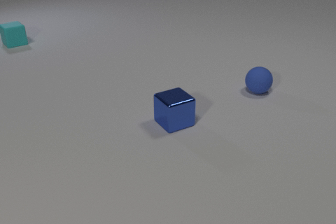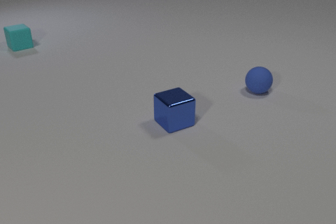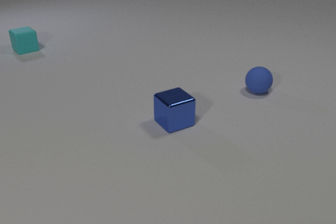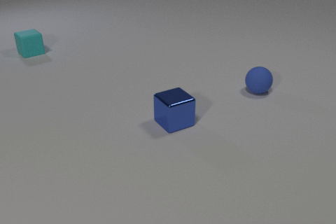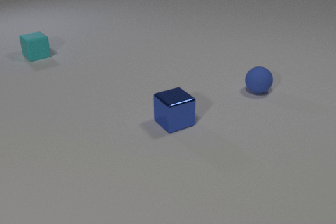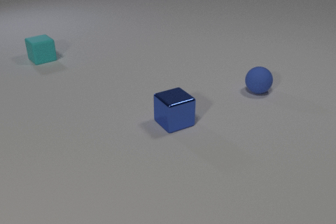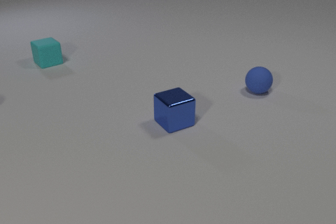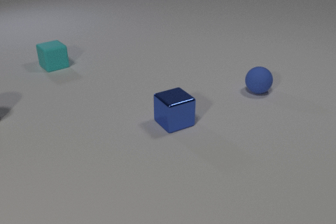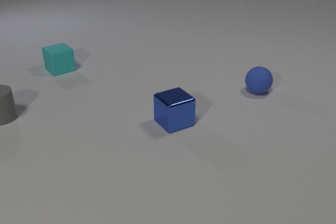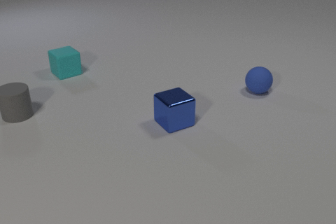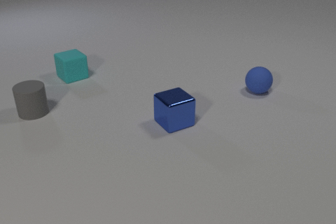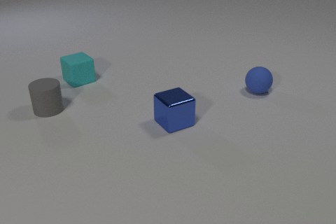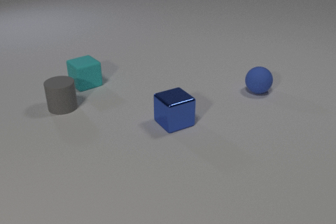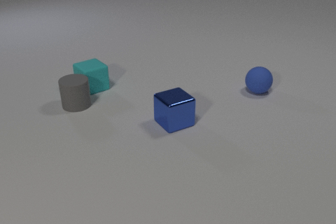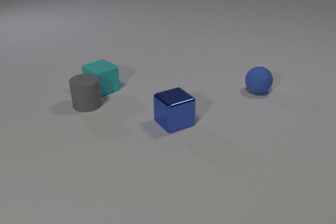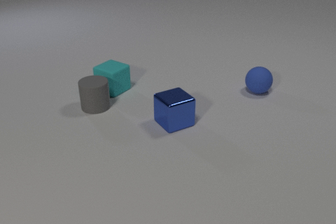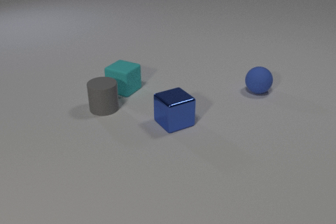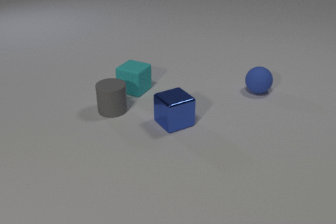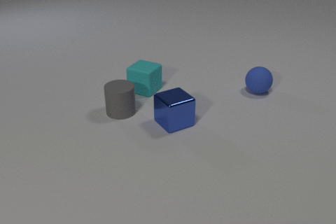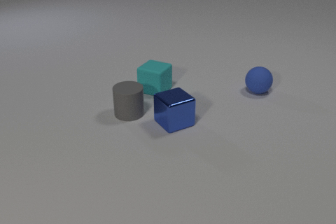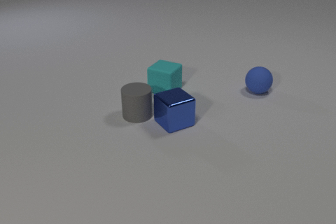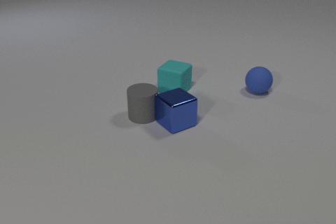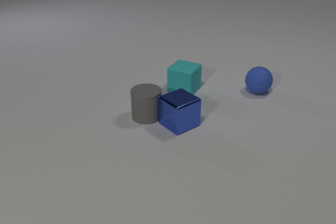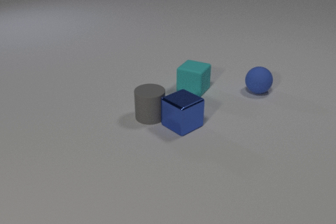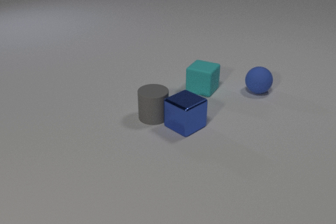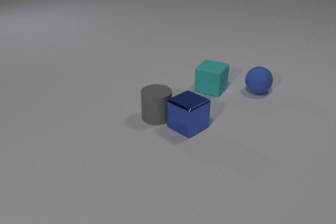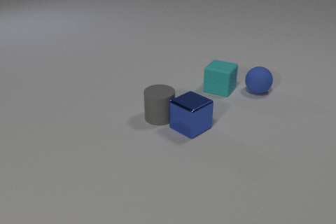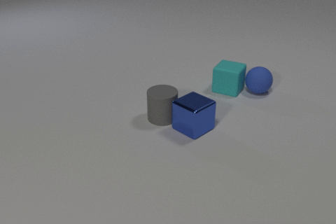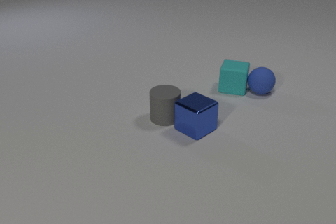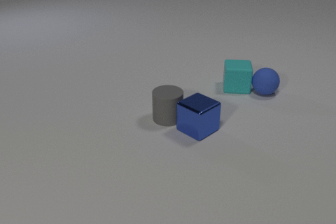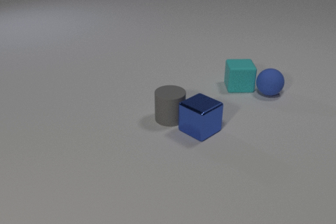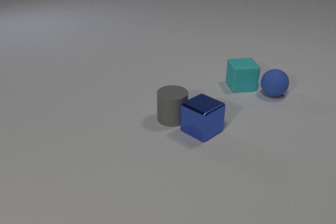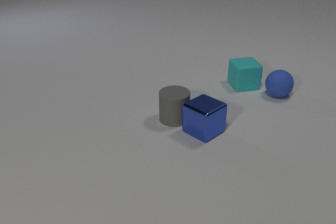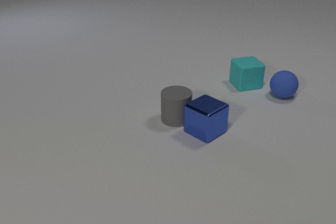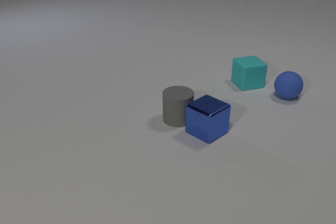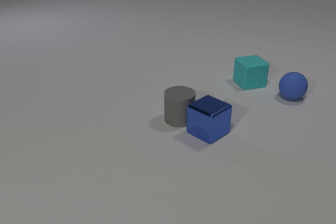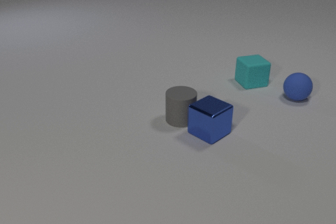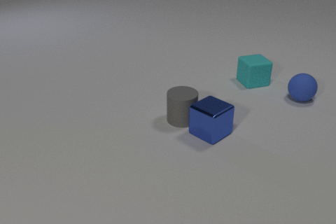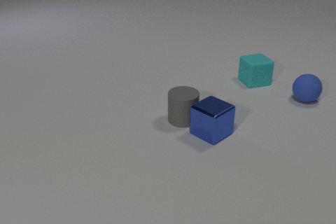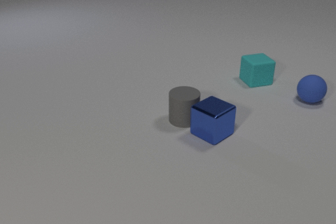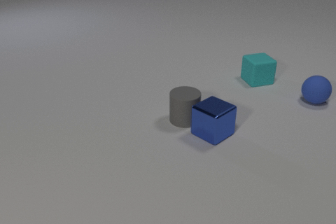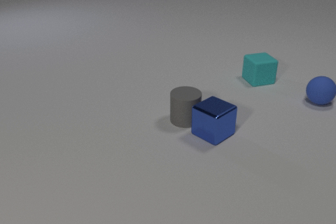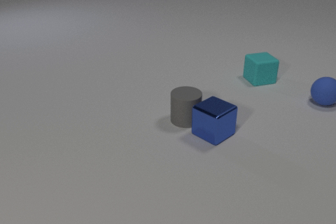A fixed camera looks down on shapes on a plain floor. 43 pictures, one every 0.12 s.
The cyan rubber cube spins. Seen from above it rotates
counterclockwise.
The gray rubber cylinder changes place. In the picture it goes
to the right.
0.00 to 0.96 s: The gray rubber cylinder comes in at the left edge, slides to the right. The cyan rubber cube slides toward the camera and to the right.
0.96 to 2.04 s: The gray rubber cylinder slides to the right. The cyan rubber cube slides to the right and toward the camera, spins so that its near face slides to the right, counterclockwise seen from above. The gray rubber cylinder and the cyan rubber cube collide.
2.04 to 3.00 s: The gray rubber cylinder slides to the right and toward the camera. The cyan rubber cube slides to the right. The blue metal cube slides to the right and toward the camera. The gray rubber cylinder and the blue metal cube collide.
3.00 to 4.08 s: The gray rubber cylinder slides to the right. The cyan rubber cube slides to the right and away from the camera, spins counterclockwise seen from above by about 45 degrees, its near face sliding to the right. The blue metal cube slides to the right and toward the camera. The blue rubber sphere rolls to the right. The cyan rubber cube and the blue rubber sphere collide.
4.08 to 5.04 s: The gray rubber cylinder slides to the right. The cyan rubber cube slides away from the camera and to the right. The blue metal cube slides to the right. The blue rubber sphere rolls to the right.
How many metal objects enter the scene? 0.
What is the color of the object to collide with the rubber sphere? cyan.
What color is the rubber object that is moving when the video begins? cyan.
